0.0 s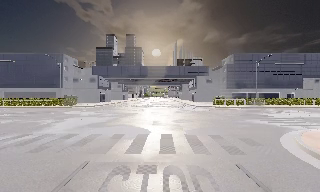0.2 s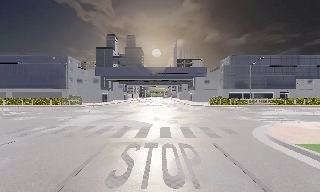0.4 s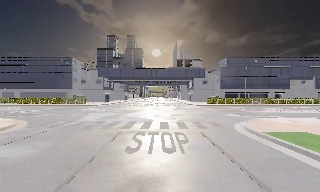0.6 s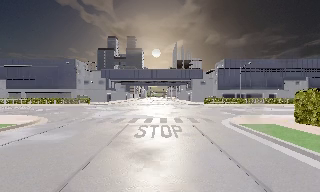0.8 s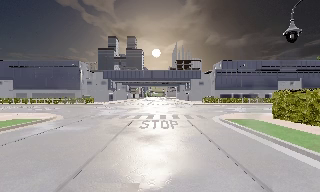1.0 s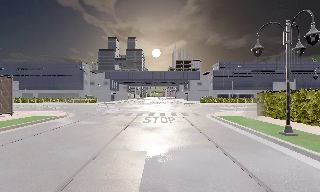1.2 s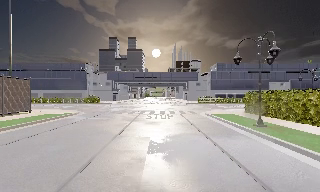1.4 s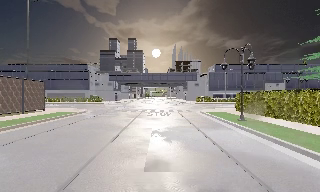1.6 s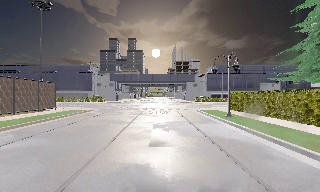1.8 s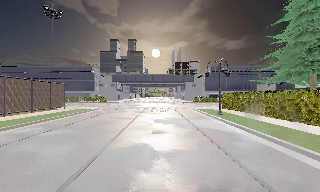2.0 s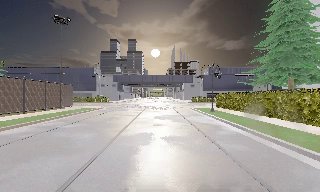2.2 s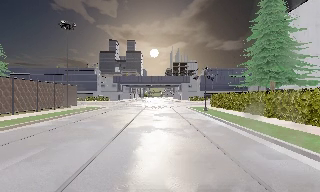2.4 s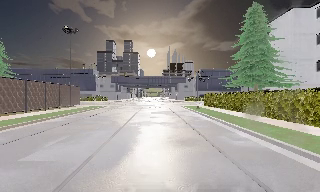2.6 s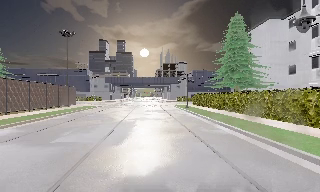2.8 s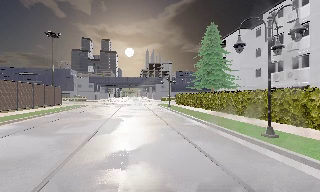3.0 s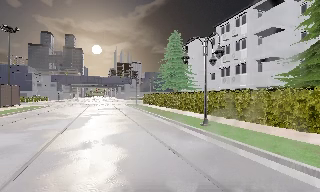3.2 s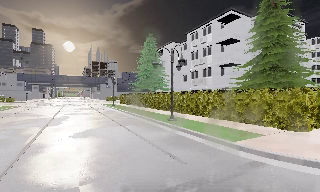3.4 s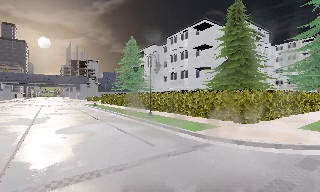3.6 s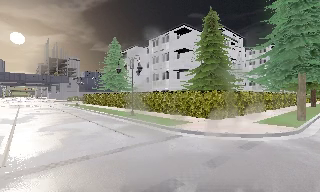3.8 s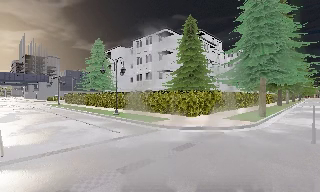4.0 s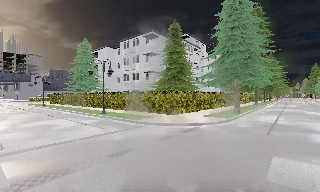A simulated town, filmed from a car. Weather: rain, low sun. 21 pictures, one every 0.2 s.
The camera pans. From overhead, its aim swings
clockwise.
The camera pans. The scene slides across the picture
to the left.
0.0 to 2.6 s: The camera travels backward, about 25 m, so what stands in front gets smaller.
2.6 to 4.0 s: The scene slides to the left, as the camera pans about 45 degrees to its right. It travels backward, about 10 m. It loses speed.
The film runs backward here.
